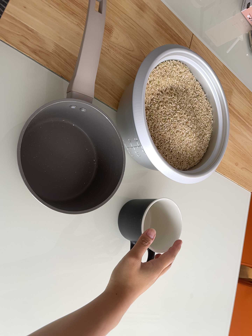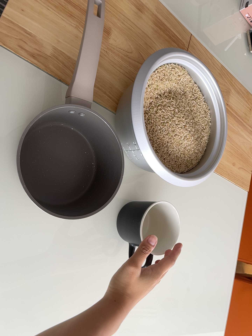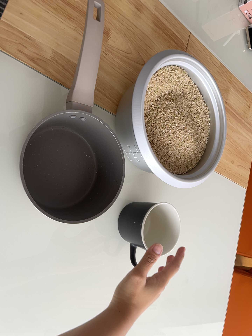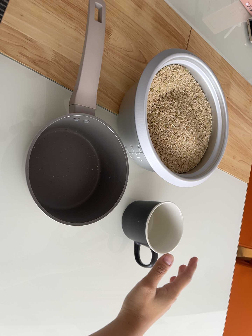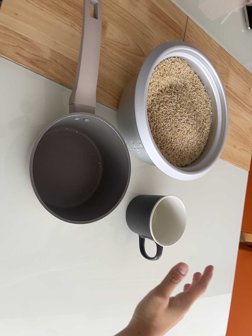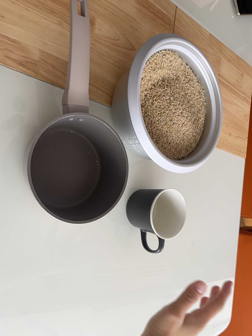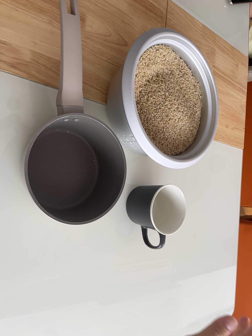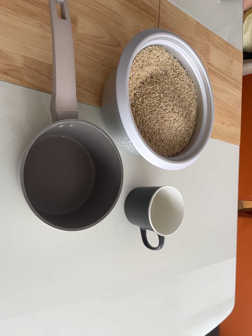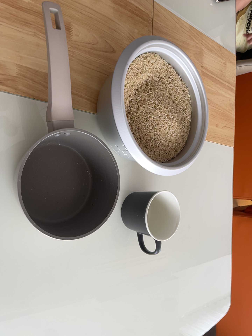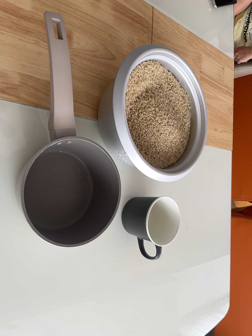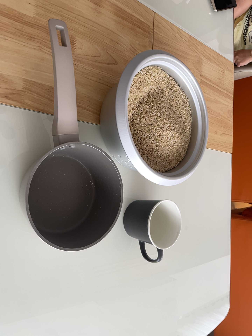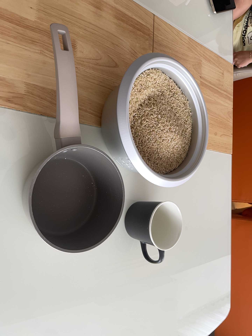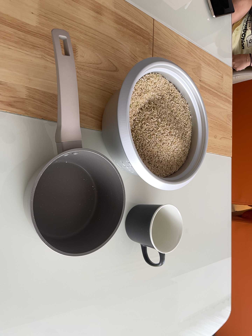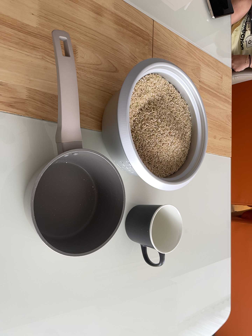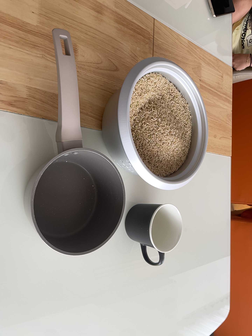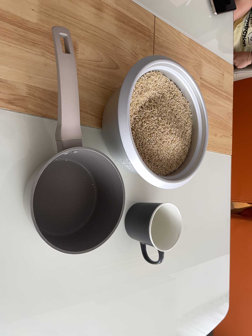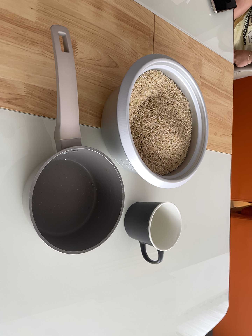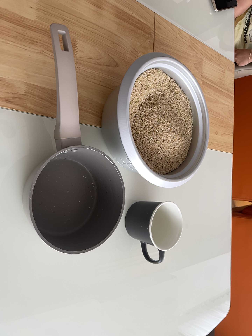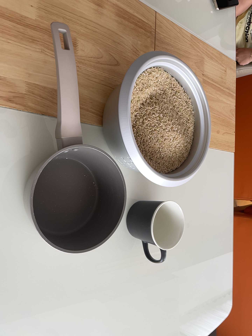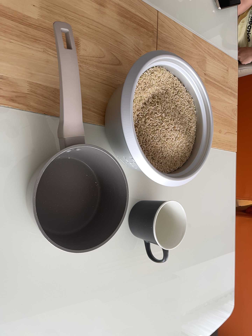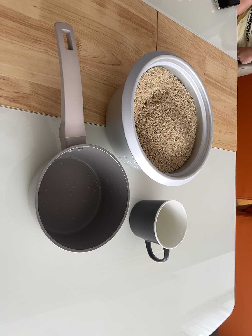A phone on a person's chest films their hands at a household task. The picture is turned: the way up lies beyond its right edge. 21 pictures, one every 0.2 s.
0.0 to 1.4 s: The camera travels toward the top of its view, about 9 cm. Its aim tips toward the bottom of its view by about 10 degrees. It rolls about its line of sight by about 10 degrees, and the scene rotates counterclockwise.
1.4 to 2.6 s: The camera shifts only a little, or ends up much as it began.
2.6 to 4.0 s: The camera keeps its place and its aim.
The film runs backward here.
